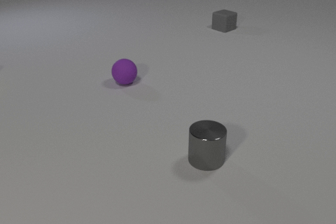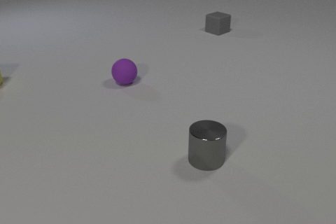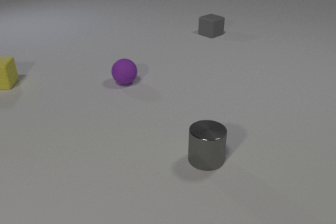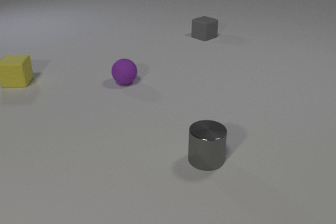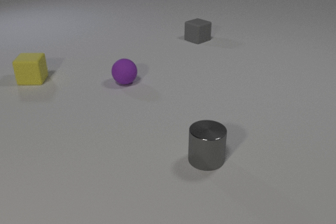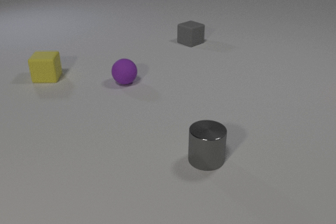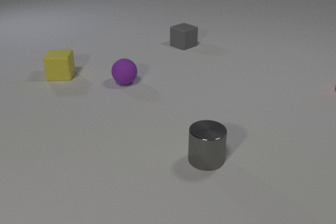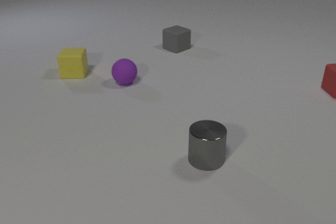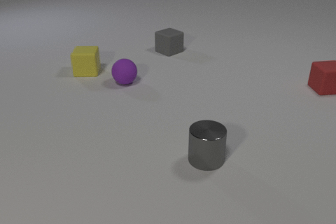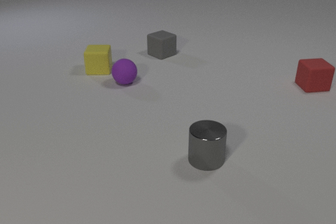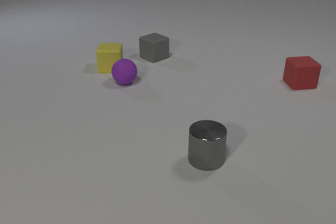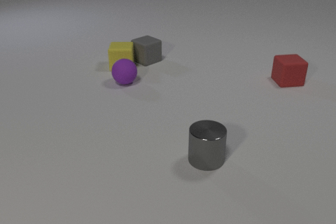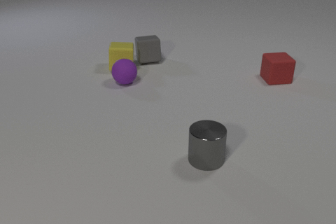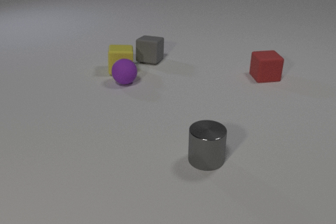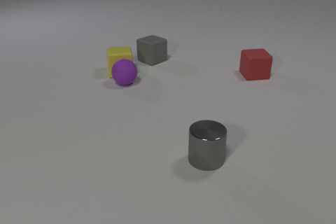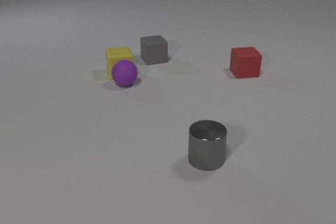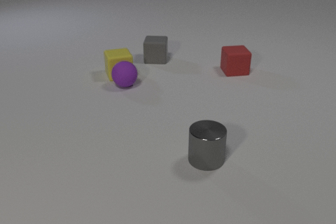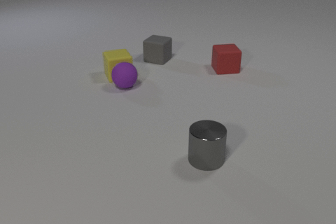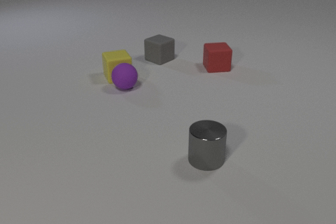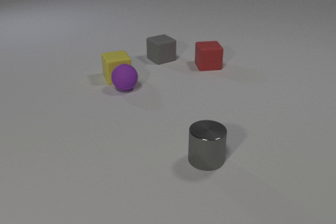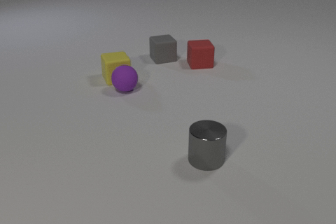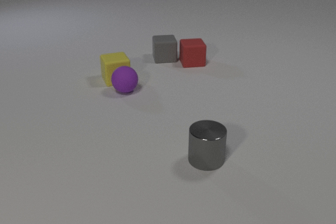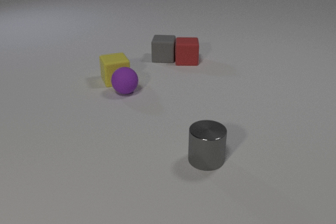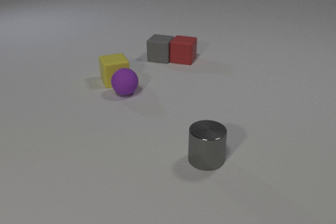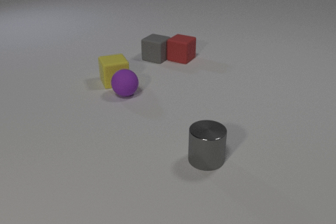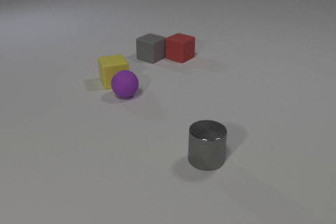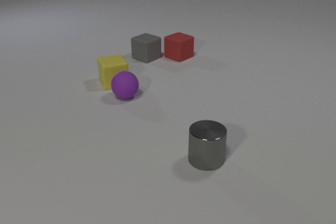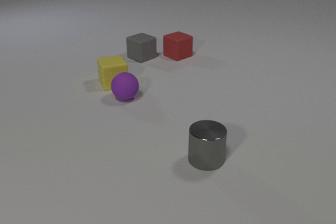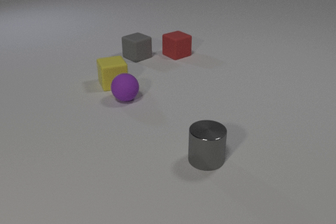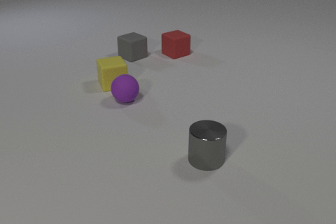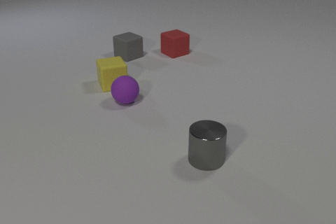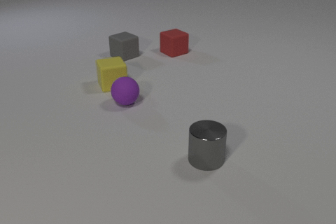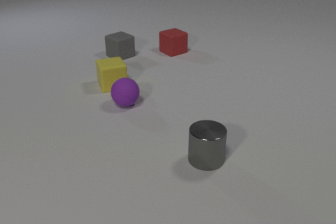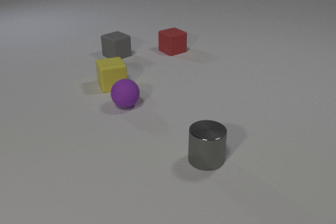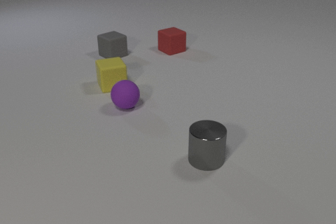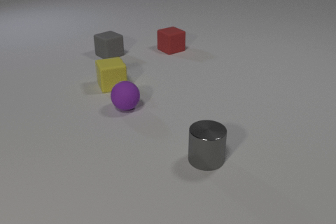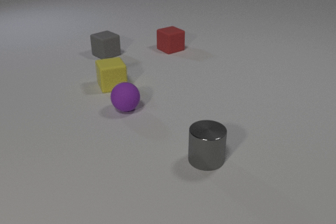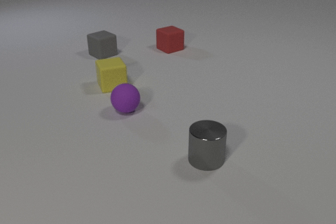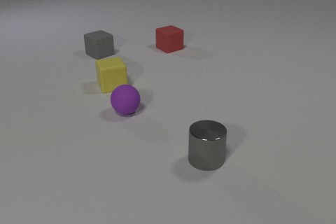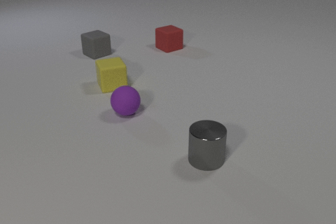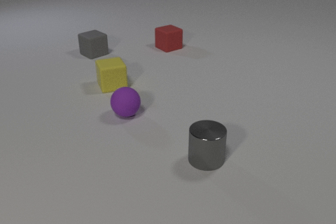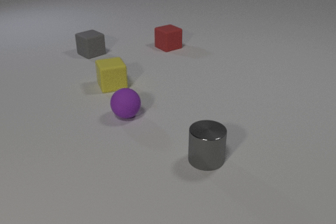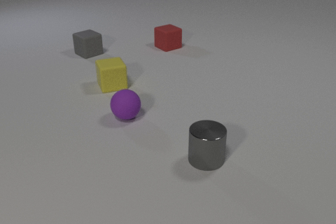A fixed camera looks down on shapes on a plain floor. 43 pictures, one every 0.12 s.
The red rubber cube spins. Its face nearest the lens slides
to the left.
The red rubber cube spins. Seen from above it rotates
clockwise.
0.00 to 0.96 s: The yellow rubber cube comes in at the left edge, slides to the right. The gray rubber cube slides toward the camera and to the left. The red rubber cube comes in at the right edge, slides to the left.
0.96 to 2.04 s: The yellow rubber cube slides to the right and toward the camera. The gray rubber cube slides toward the camera and to the left, spins so that its near face slides to the left, clockwise seen from above. The red rubber cube slides to the left. The purple rubber sphere rolls toward the camera. The yellow rubber cube and the gray rubber cube collide. The yellow rubber cube and the purple rubber sphere collide.
2.04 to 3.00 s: The yellow rubber cube slides toward the camera. The gray rubber cube slides to the left, spins so that its near face slides to the left, clockwise seen from above. The red rubber cube slides to the left and away from the camera, spins so that its near face slides to the left, clockwise seen from above. The purple rubber sphere rolls toward the camera. The gray rubber cube and the red rubber cube collide.
3.00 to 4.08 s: The yellow rubber cube slides toward the camera. The gray rubber cube slides to the left. The red rubber cube slides away from the camera and to the left. The purple rubber sphere rolls toward the camera.
4.08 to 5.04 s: The gray rubber cube slides to the left. The red rubber cube slides away from the camera. The purple rubber sphere rolls toward the camera.
How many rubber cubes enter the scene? 2.
How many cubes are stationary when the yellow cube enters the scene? 0.
What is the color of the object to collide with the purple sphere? yellow.
